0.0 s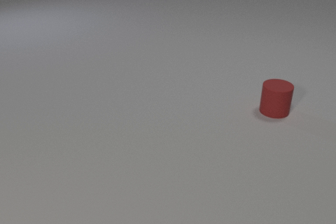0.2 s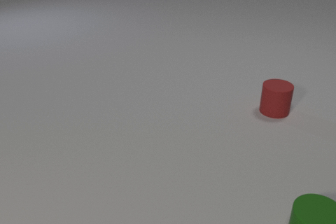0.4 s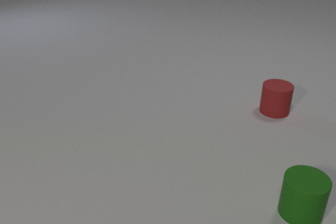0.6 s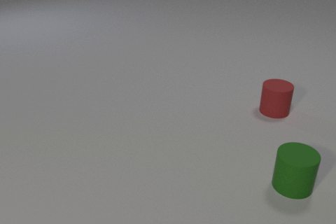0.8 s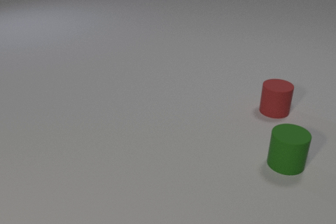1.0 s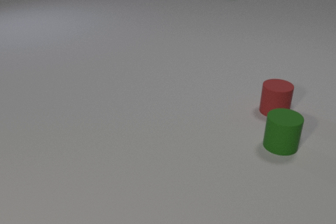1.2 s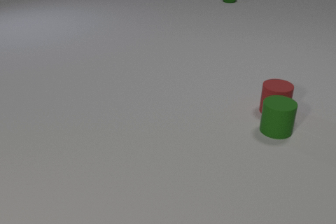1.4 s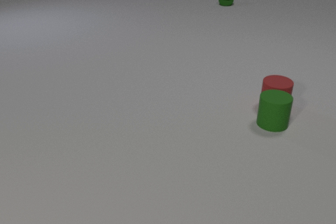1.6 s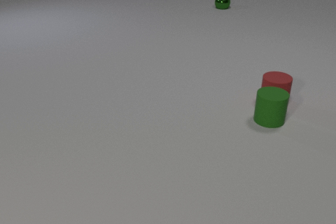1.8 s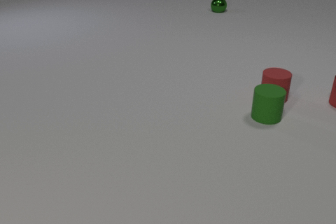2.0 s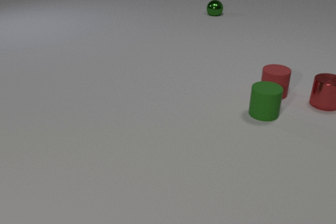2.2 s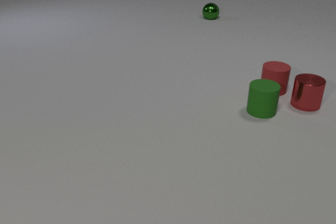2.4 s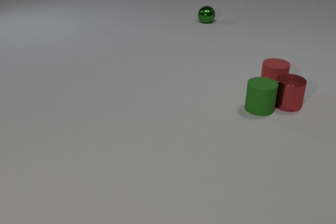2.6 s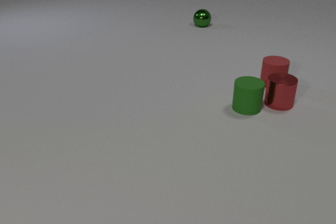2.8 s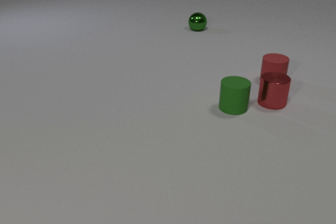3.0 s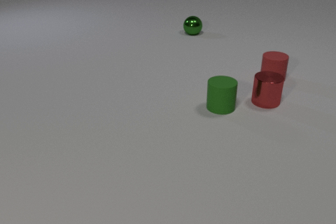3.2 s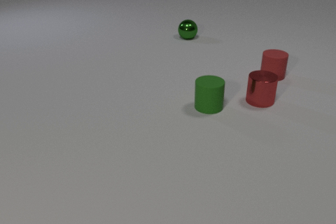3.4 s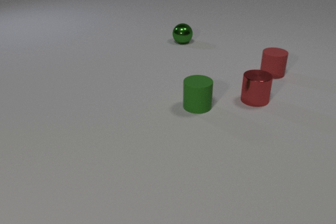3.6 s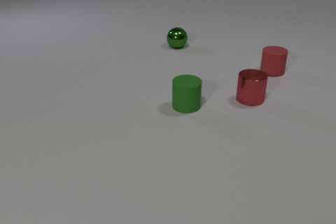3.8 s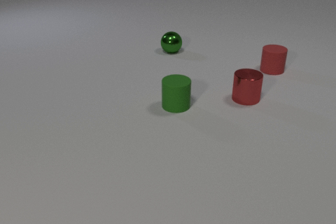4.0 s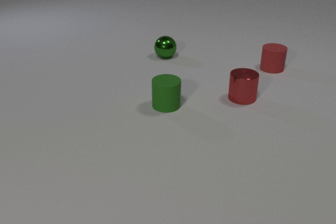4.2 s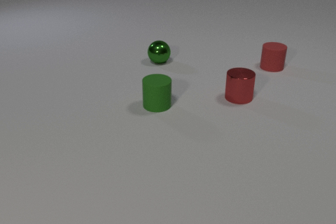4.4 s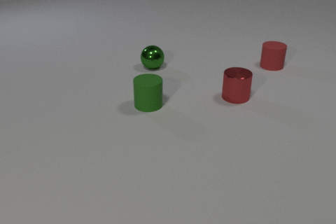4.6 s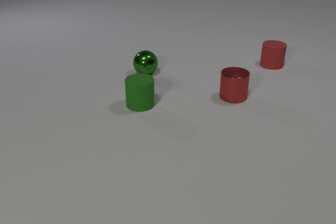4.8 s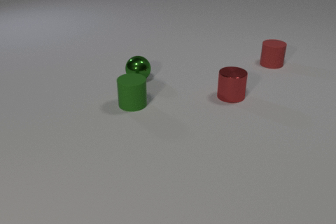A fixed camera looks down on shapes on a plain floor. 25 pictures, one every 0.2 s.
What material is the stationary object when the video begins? rubber.
How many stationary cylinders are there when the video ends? 0.
What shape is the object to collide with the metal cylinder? cylinder.
0.0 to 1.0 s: The green rubber cylinder comes in at the bottom edge, slides away from the camera. The green metal sphere comes in at the top edge, rolls toward the camera.
1.0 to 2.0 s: The green rubber cylinder slides away from the camera. The red rubber cylinder slides away from the camera. The red metal cylinder comes in at the right edge, slides to the left and toward the camera. The green metal sphere rolls toward the camera. The green rubber cylinder and the red rubber cylinder collide.
2.0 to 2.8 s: The green rubber cylinder slides to the left. The red rubber cylinder slides away from the camera. The red metal cylinder slides to the left. The green metal sphere rolls toward the camera. The green rubber cylinder and the red metal cylinder collide.
2.8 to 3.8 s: The green rubber cylinder slides to the left. The red rubber cylinder slides away from the camera. The red metal cylinder slides to the left. The green metal sphere rolls toward the camera.
3.8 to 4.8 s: The green rubber cylinder slides to the left. The red rubber cylinder slides away from the camera. The red metal cylinder slides to the left. The green metal sphere rolls toward the camera and to the left.
